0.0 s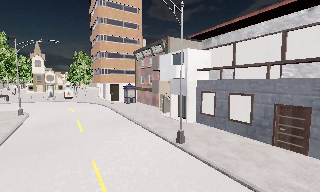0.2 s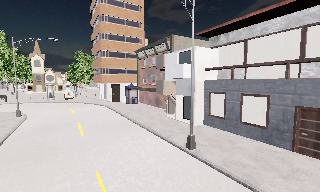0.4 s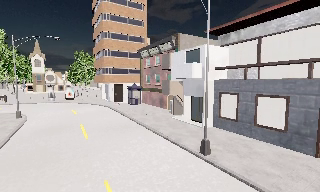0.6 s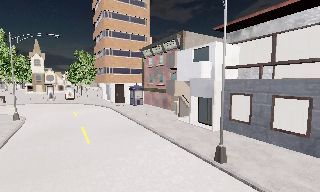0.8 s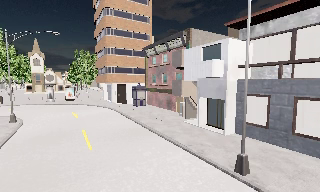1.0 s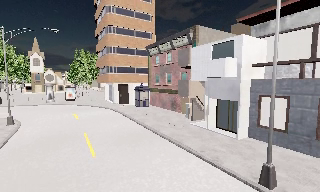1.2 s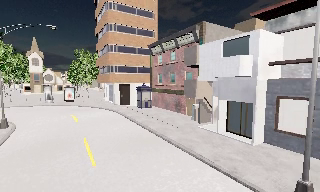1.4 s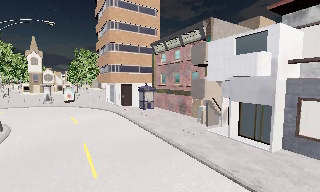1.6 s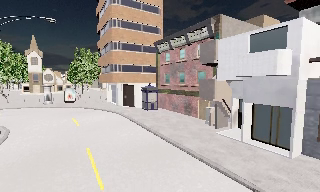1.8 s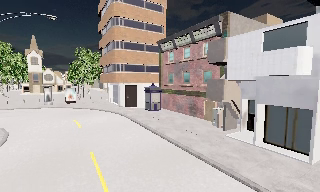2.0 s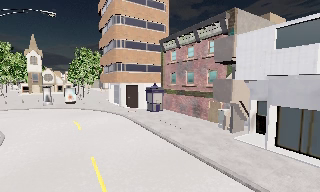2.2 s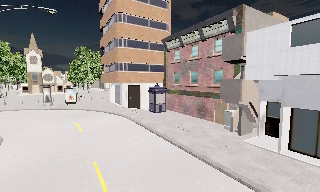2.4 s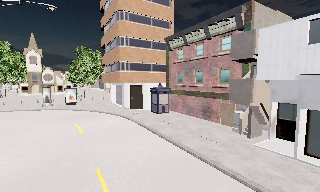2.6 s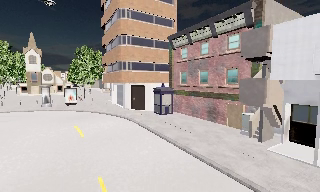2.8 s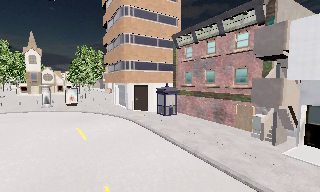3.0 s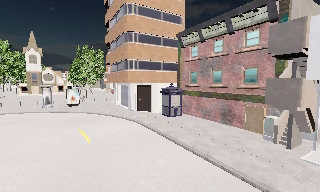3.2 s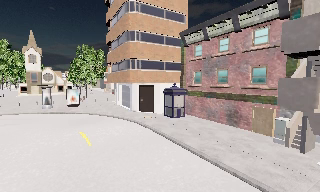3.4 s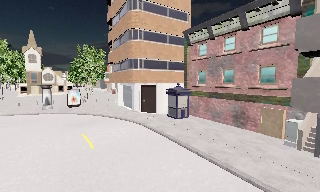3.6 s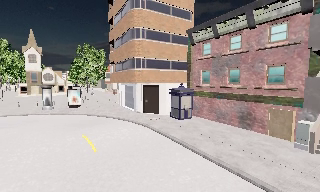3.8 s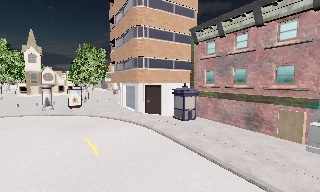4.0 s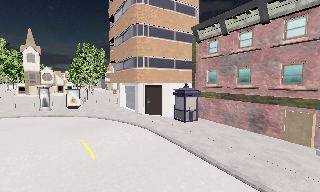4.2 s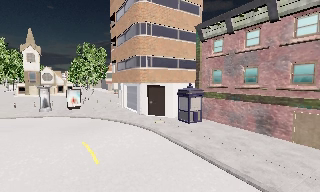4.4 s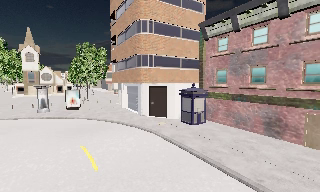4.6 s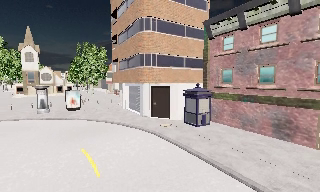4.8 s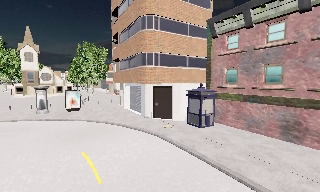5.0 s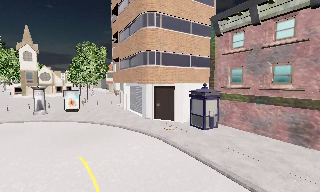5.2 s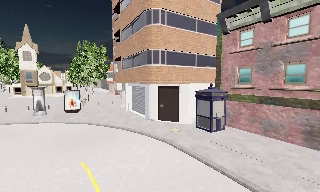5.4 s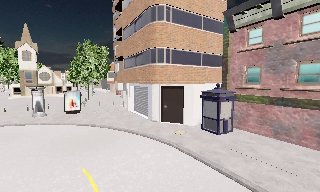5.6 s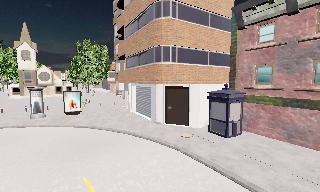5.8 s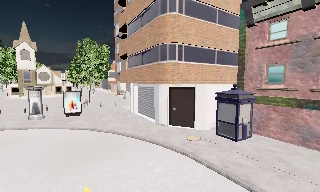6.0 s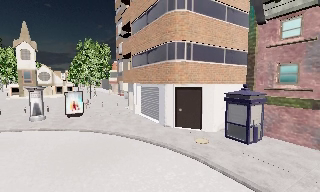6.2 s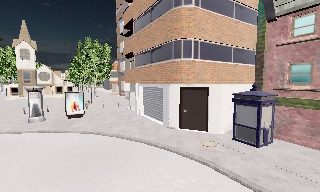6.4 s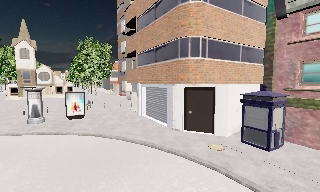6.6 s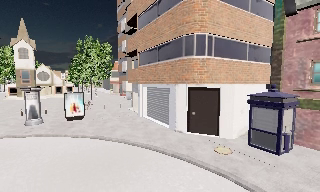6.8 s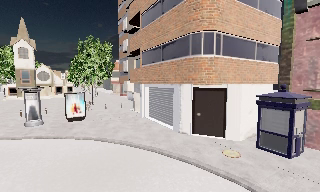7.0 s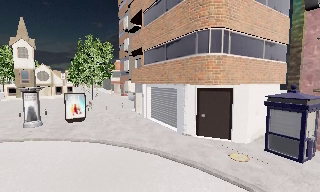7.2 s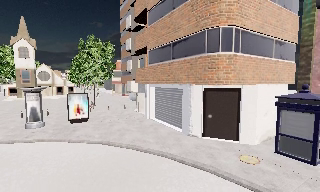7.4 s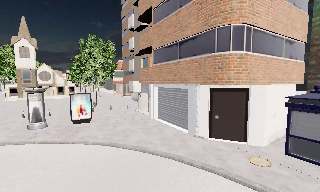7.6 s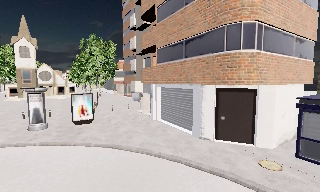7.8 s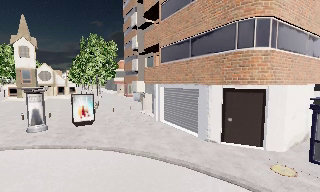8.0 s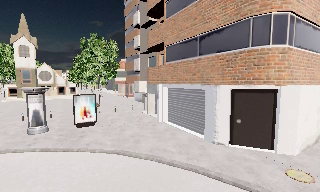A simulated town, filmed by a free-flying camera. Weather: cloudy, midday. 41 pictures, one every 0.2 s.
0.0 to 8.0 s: The camera travels forward and to its left, about 25 m, so what stands in front looms larger. It loses speed.
The film runs backward here.
